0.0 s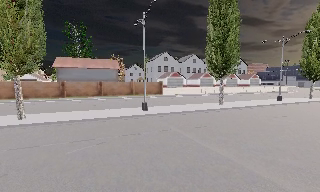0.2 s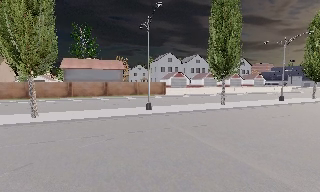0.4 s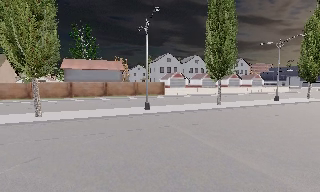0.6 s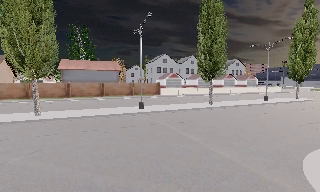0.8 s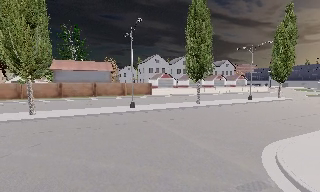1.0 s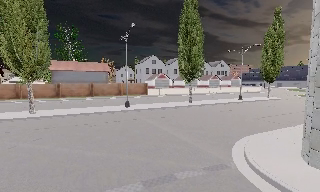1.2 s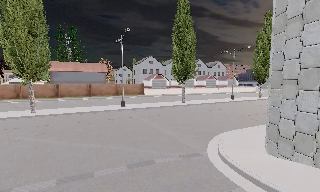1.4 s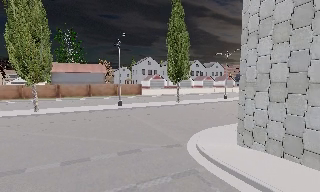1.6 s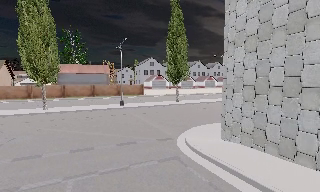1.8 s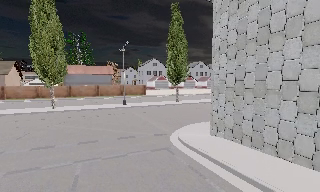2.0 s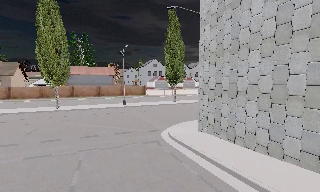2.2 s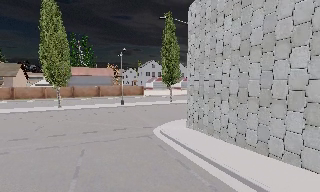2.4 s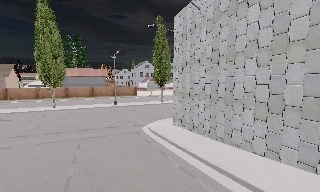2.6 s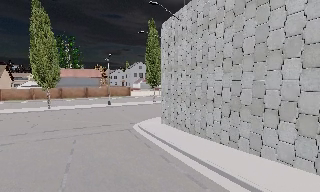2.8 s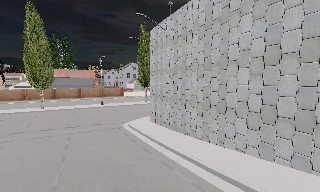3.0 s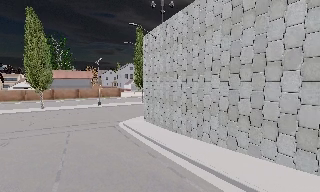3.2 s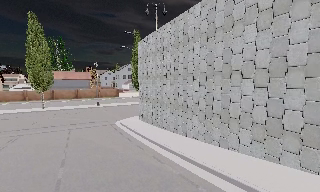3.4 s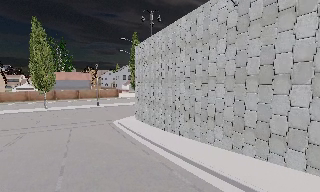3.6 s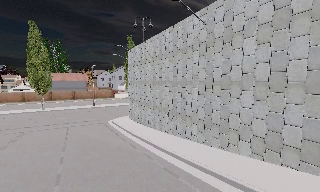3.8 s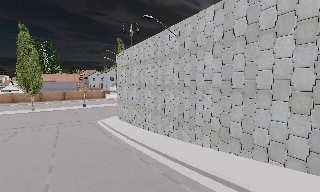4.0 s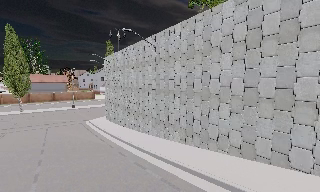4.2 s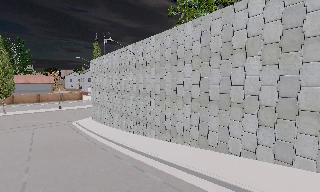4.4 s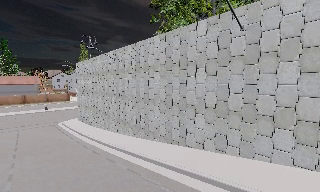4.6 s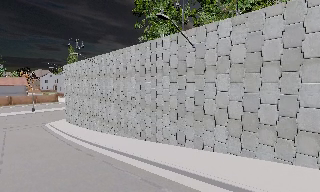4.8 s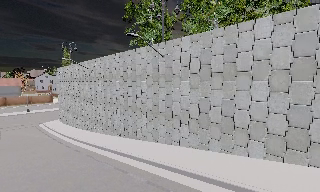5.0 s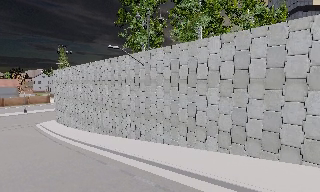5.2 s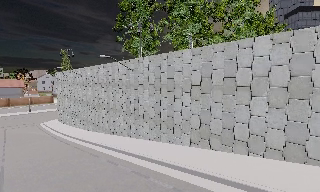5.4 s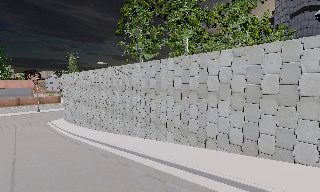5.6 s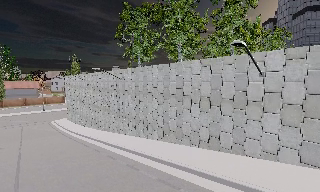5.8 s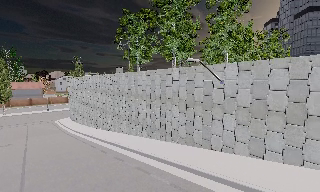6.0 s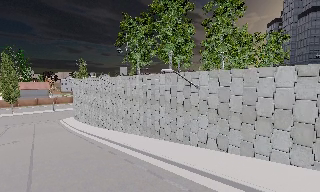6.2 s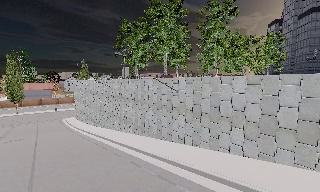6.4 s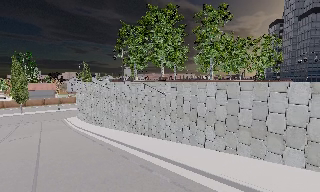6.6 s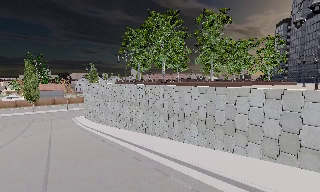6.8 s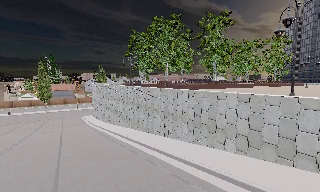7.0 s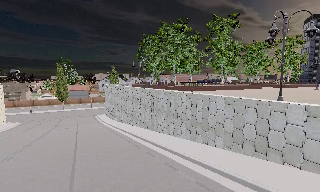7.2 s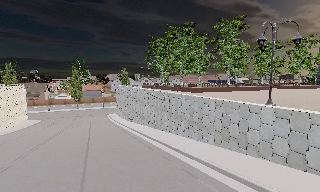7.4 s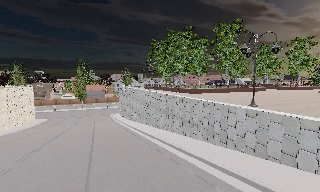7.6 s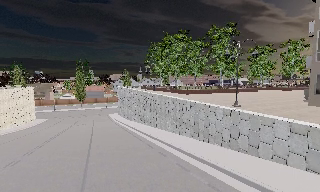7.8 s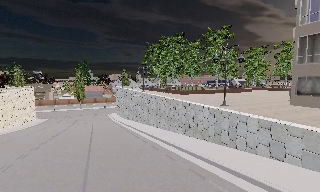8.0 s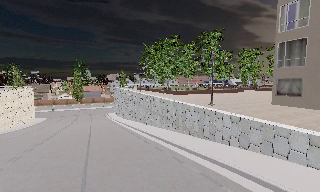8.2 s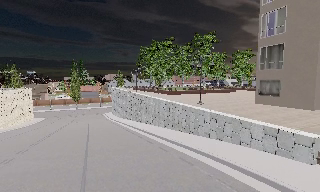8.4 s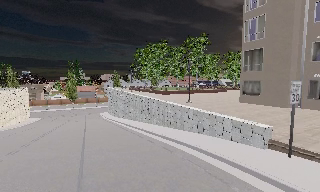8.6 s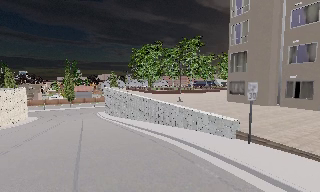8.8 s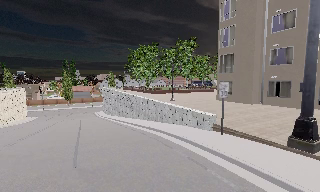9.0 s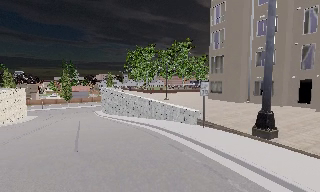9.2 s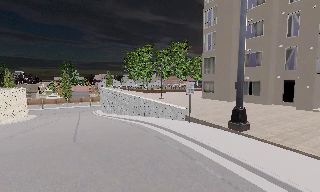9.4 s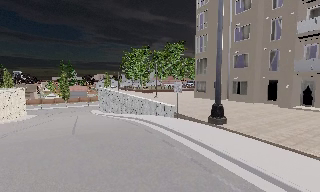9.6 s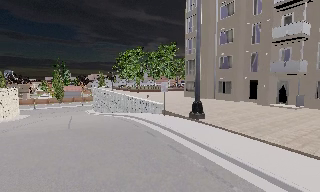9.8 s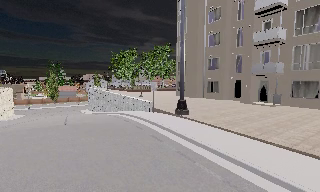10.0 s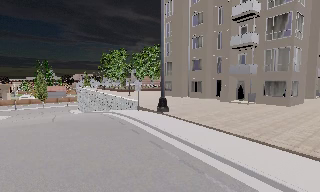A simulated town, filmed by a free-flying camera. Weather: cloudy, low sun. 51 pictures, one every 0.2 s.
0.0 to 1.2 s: The camera travels backward and to its right, about 6 m, so what stands in front gets smaller. It gains speed.
1.2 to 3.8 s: The camera travels backward and to its right, about 18 m, so what stands in front gets smaller.
3.8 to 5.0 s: The camera swings to its right by about 15 degrees, and the scene slides to the left. It travels backward and to its right, about 10 m, so what stands in front gets smaller.
5.0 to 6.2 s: The camera travels backward and to its right, about 9 m, so what stands in front gets smaller.
6.2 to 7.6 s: The camera pans to its left, which is counterclockwise from overhead, by about 15 degrees. It travels backward and to its right, about 10 m, so what stands in front gets smaller.
7.6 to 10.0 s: The camera swings to its right by about 10 degrees, and the scene slides to the left. It travels backward and to its right, about 15 m, so what stands in front gets smaller.
The film runs backward here.
